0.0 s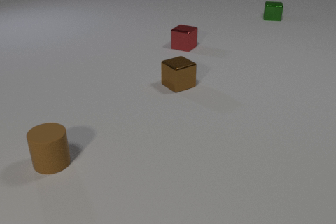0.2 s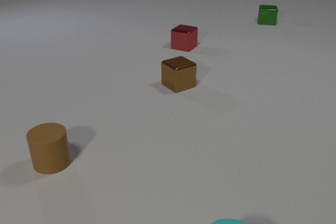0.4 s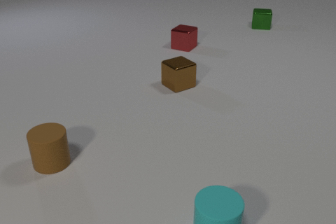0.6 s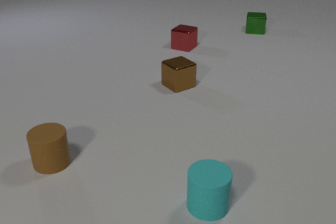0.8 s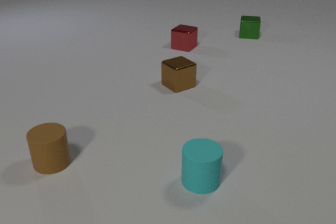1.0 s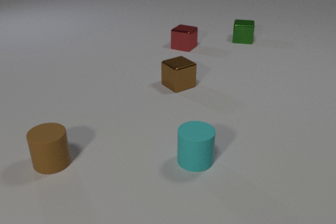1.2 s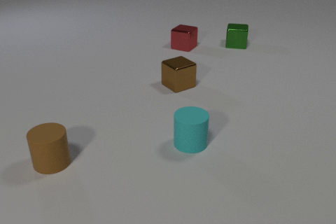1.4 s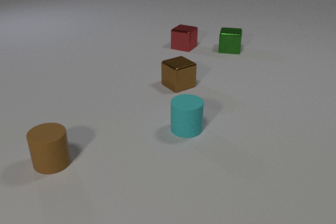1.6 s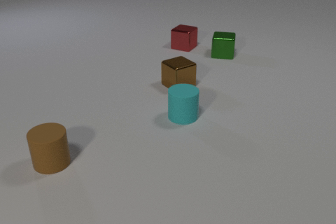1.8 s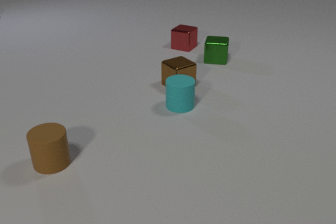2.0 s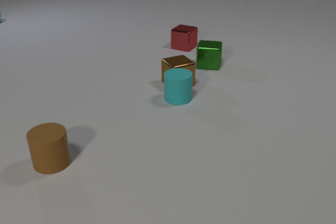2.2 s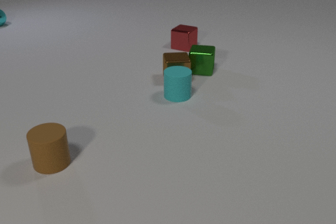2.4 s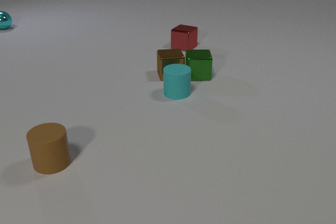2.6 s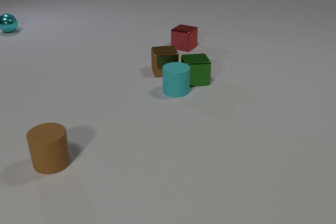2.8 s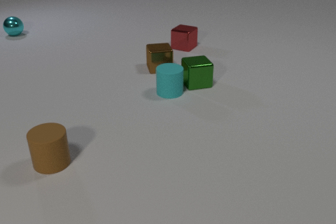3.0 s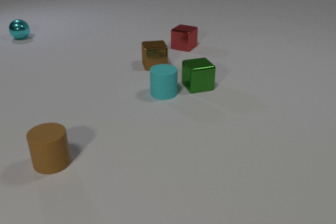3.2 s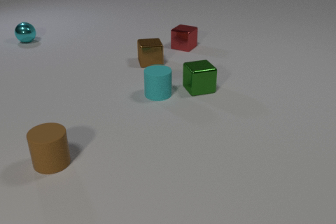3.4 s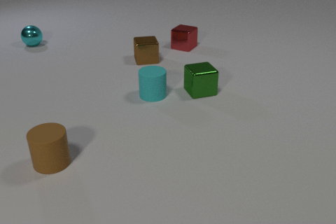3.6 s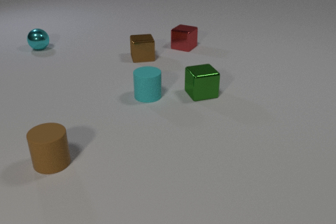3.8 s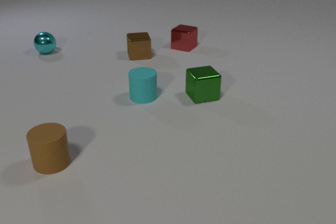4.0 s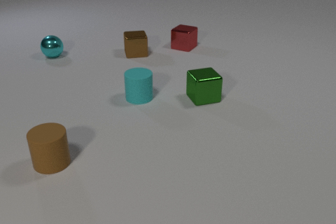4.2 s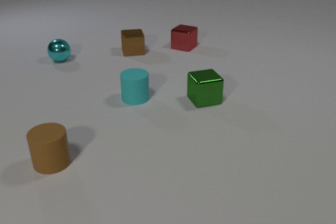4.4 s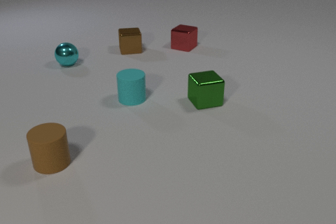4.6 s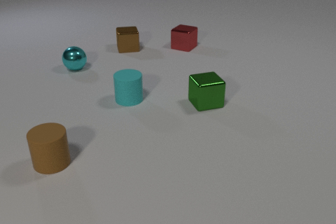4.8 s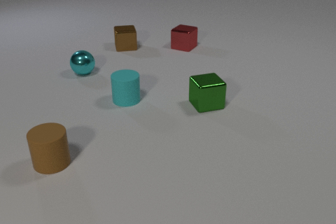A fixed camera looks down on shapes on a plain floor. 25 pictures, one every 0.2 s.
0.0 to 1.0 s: The cyan rubber cylinder comes in at the bottom edge, slides away from the camera. The green metal cube slides toward the camera.
1.0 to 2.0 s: The cyan rubber cylinder slides away from the camera. The green metal cube slides toward the camera and to the left. The cyan rubber cylinder and the brown metal cube collide.
2.0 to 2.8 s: The cyan rubber cylinder slides away from the camera and to the left. The brown metal cube slides away from the camera and to the left. The green metal cube slides toward the camera, spins so that its near face slides to the right, counterclockwise seen from above. The cyan metal sphere rolls toward the camera. The brown metal cube and the green metal cube collide. The cyan rubber cylinder and the green metal cube collide.
2.8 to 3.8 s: The cyan rubber cylinder slides to the left. The brown metal cube slides away from the camera and to the left. The green metal cube slides toward the camera. The cyan metal sphere rolls toward the camera and to the right.
3.8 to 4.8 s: The cyan rubber cylinder slides to the left. The brown metal cube slides away from the camera and to the left. The green metal cube slides toward the camera. The cyan metal sphere rolls toward the camera and to the right.
How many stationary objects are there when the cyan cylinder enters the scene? 3.
Are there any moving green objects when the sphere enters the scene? yes.
What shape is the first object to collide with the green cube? cube.
